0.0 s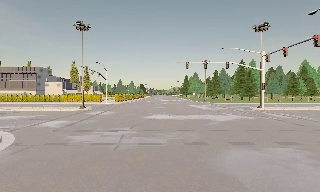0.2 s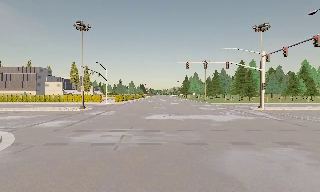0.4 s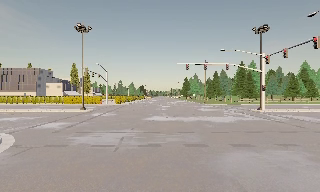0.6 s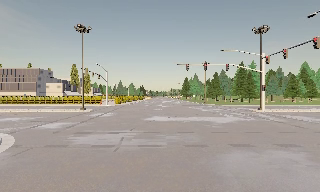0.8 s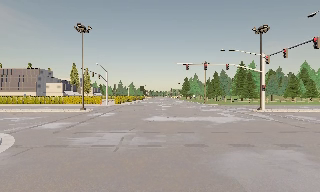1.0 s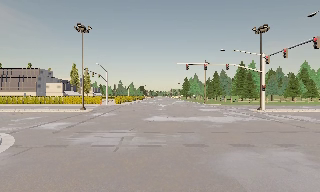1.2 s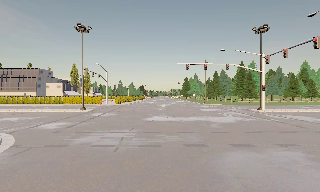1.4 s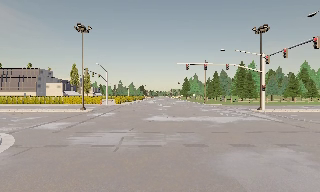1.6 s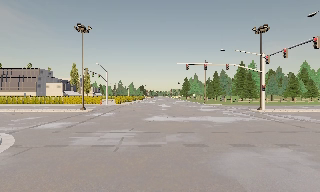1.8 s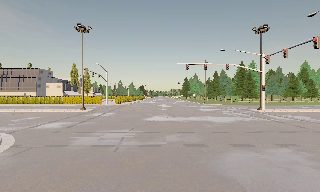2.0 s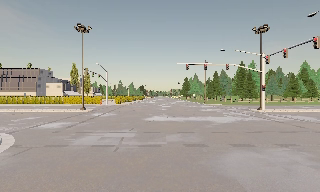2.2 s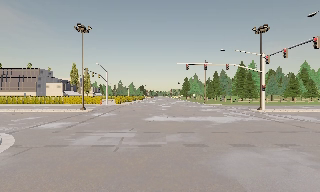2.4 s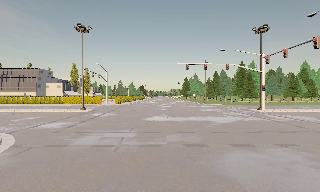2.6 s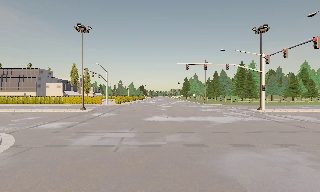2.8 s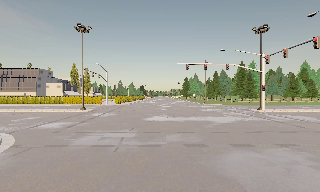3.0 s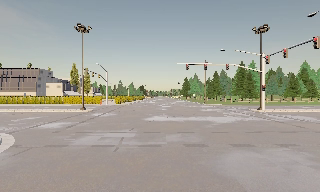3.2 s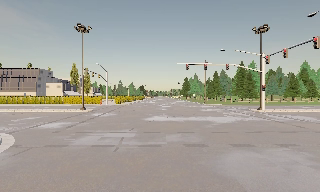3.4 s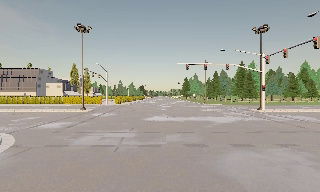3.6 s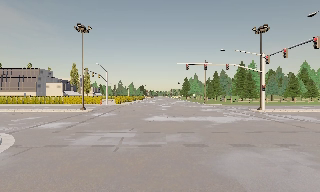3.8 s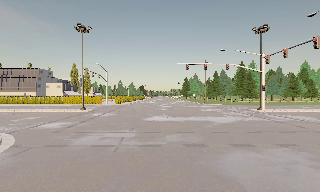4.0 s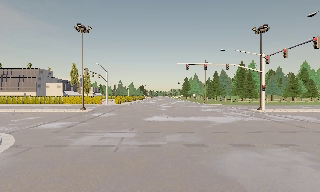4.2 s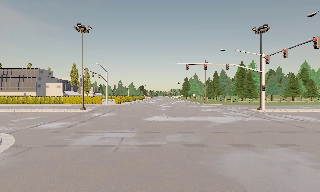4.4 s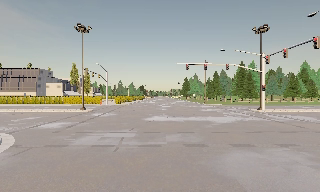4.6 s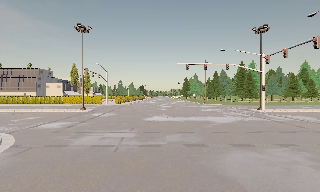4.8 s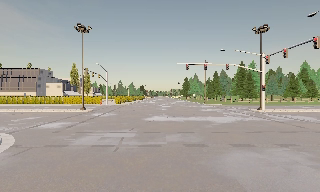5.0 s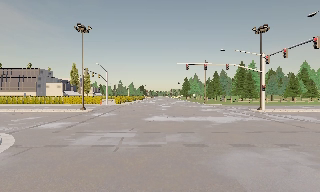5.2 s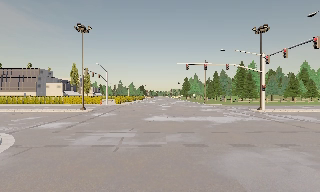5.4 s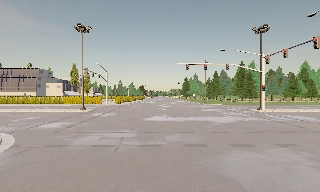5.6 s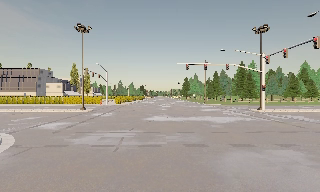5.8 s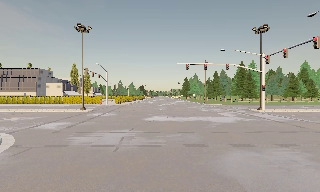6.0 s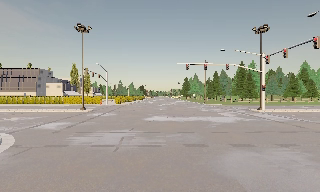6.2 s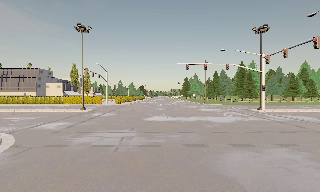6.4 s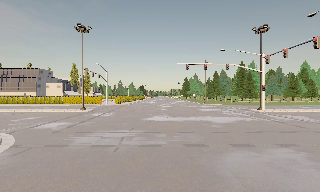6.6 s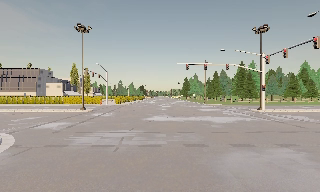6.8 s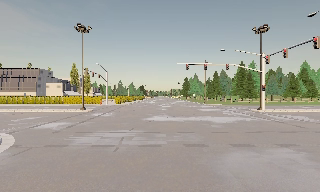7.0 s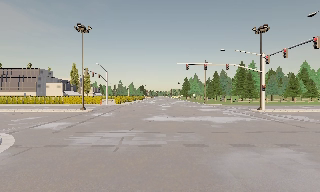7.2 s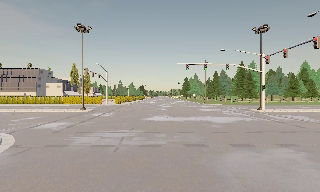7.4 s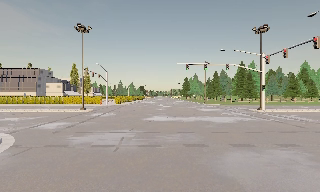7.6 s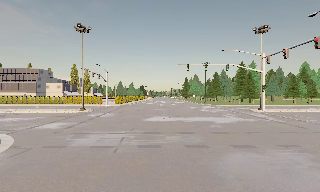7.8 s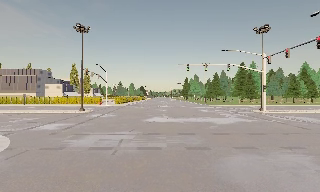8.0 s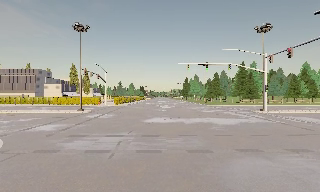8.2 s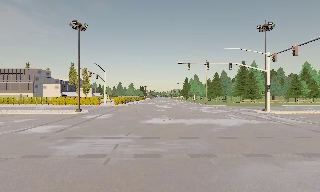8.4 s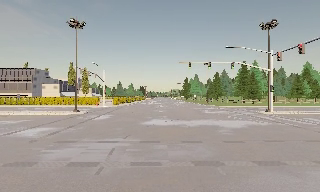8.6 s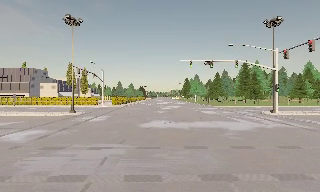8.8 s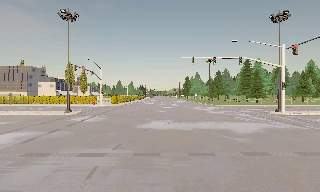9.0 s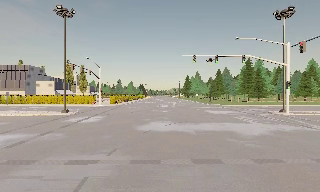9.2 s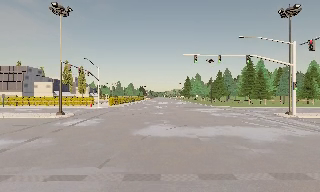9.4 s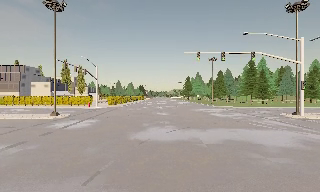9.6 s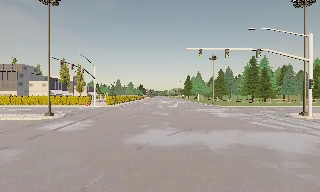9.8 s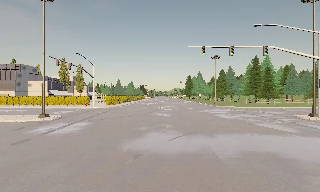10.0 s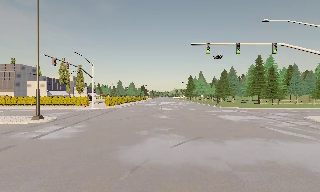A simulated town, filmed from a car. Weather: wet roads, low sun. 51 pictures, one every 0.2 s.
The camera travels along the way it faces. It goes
forward.
0.0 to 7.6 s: The camera keeps its place and its aim.
7.6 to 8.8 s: The camera travels forward, about 3.5 m, so what stands in front looms larger. It gains speed.
8.8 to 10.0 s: The camera travels forward, about 5 m, so what stands in front looms larger.
The film runs forward here.
